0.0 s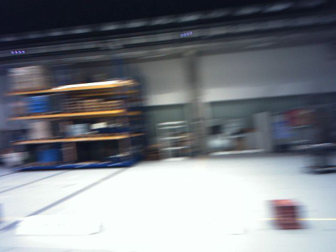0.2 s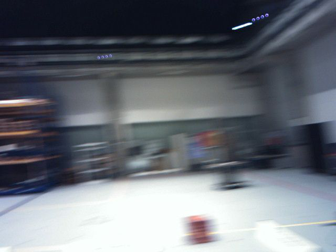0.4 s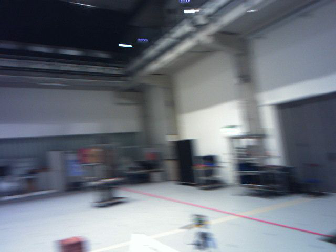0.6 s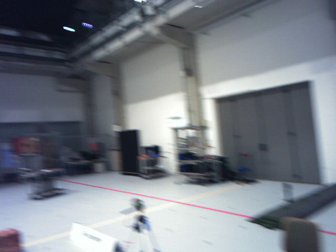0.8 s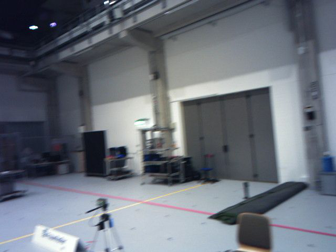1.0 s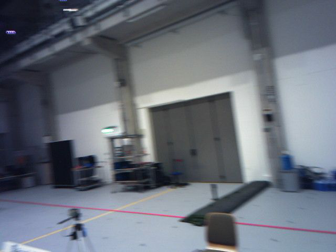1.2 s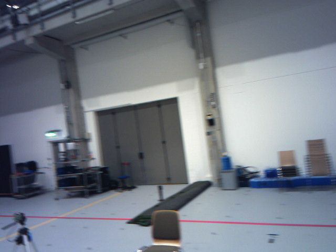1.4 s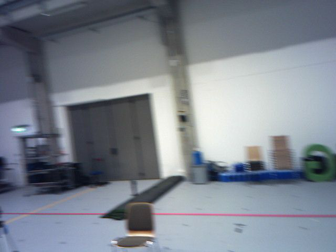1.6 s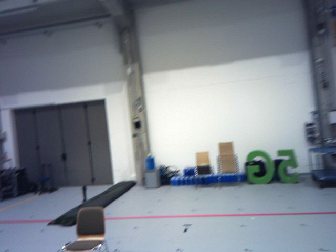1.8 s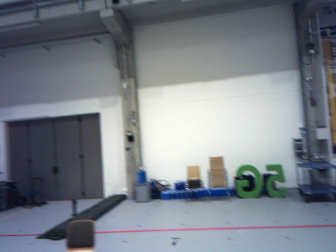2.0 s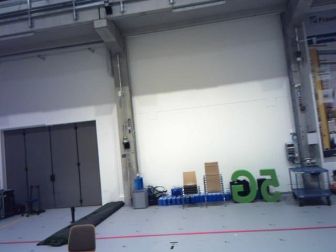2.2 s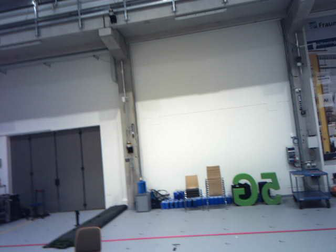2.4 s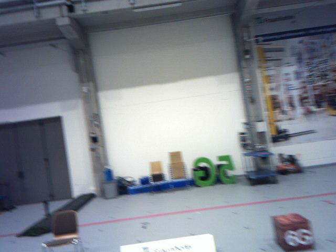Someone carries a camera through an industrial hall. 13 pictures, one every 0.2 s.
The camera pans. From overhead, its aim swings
clockwise.
The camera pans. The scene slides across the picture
to the left.
0.0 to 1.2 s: The scene slides to the left, as the camera pans about 70 degrees to its right. It travels backward, about 1 m.
1.2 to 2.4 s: The camera swings to its right by about 20 degrees, and the scene slides to the left. It travels backward, about 1.6 m, so what stands in front gets smaller. It gains speed.
The film runs backward here.
